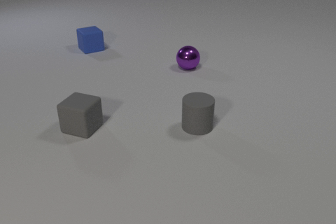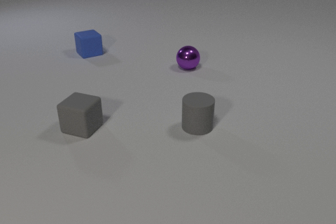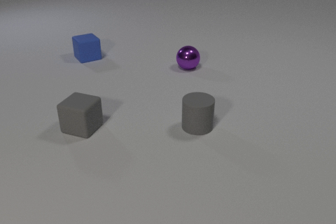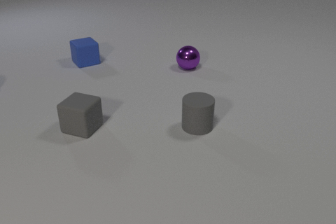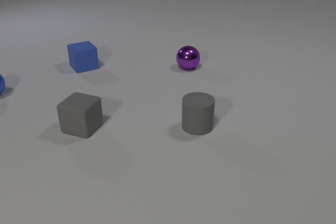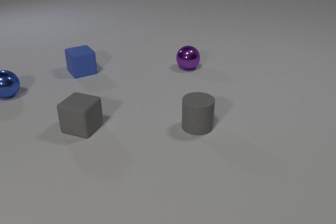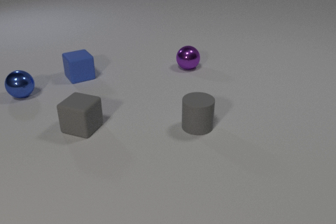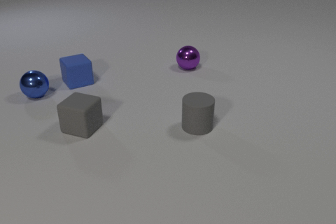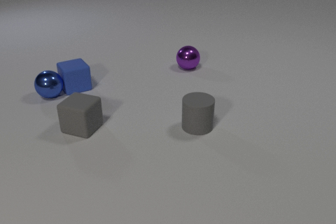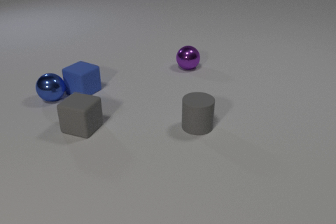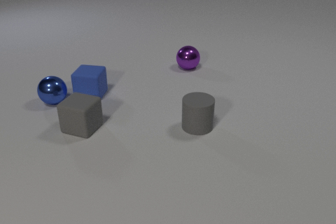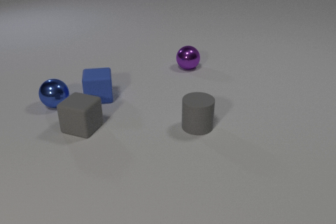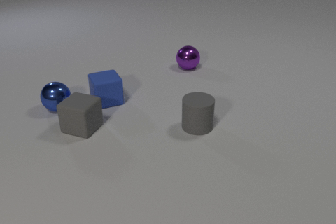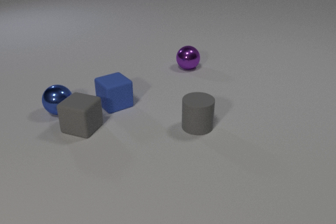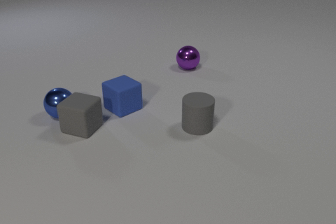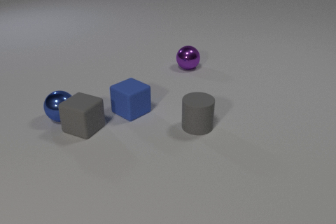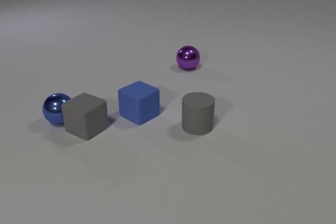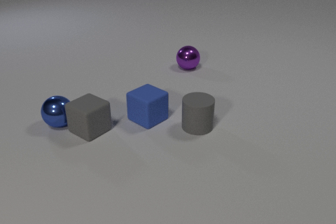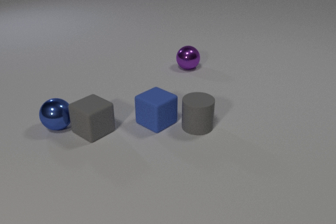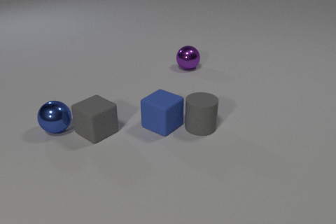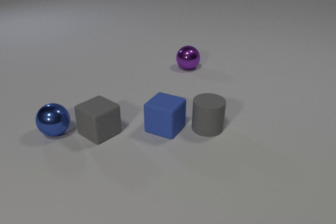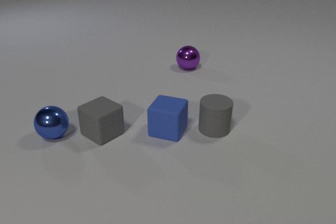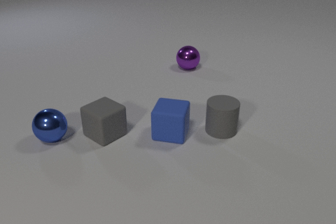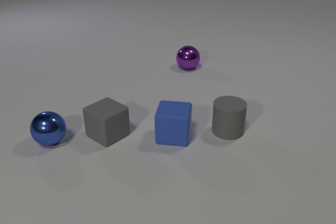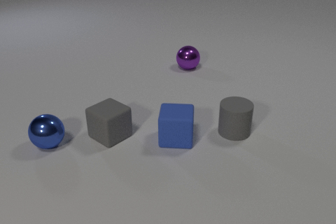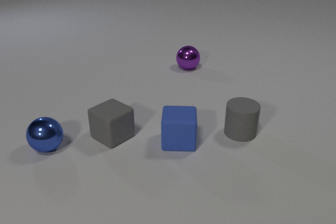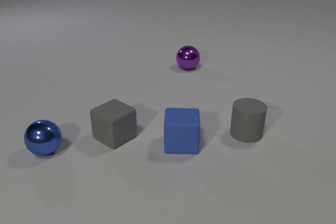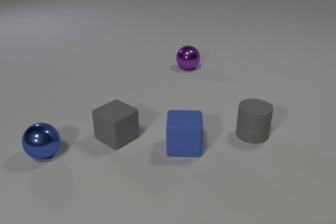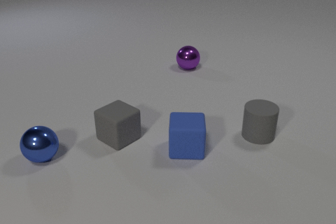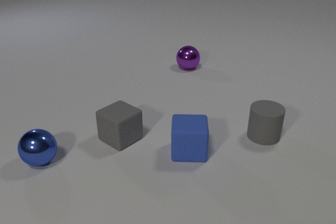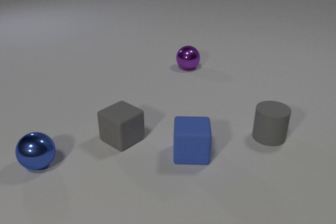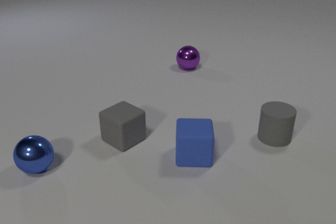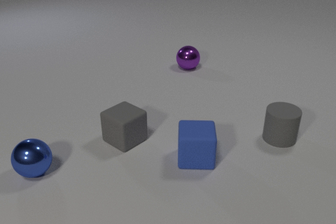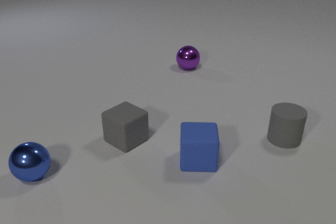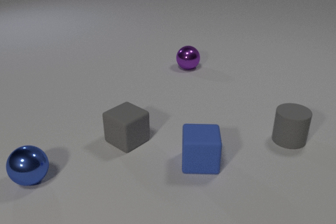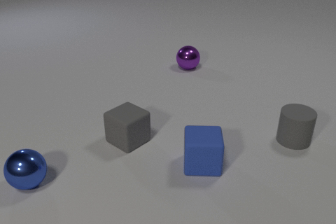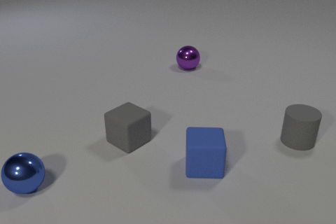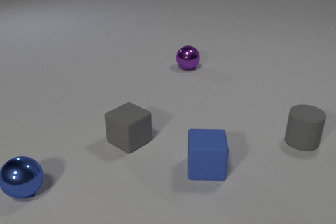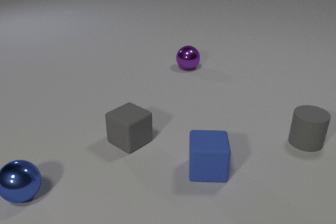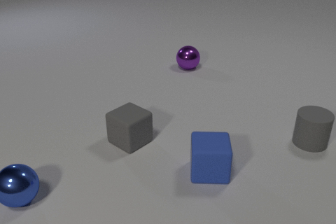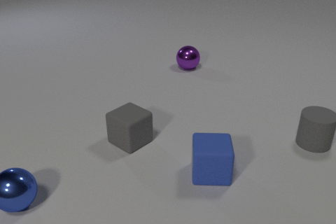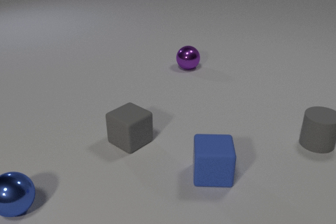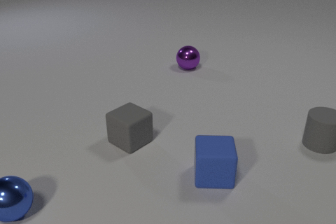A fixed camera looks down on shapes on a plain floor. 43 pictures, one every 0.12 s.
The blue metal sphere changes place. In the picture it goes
toward the camera.
The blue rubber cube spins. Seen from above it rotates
counterclockwise.
0.00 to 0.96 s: The blue metal sphere comes in at the left edge, rolls to the right. The blue rubber cube slides toward the camera. The blue metal sphere and the blue rubber cube collide.
0.96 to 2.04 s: The blue metal sphere rolls toward the camera. The blue rubber cube slides toward the camera and to the right, spins counterclockwise seen from above by about 105 degrees, its near face sliding to the right. The gray rubber cube slides to the right. The blue metal sphere and the gray rubber cube collide.
2.04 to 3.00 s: The blue metal sphere rolls toward the camera. The blue rubber cube slides toward the camera and to the right, spins so that its near face slides to the right, counterclockwise seen from above. The gray rubber cube slides to the right and toward the camera. The gray rubber cylinder slides to the right. The blue rubber cube and the gray rubber cylinder collide.
3.00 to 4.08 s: The blue metal sphere rolls toward the camera. The blue rubber cube slides toward the camera and to the right. The gray rubber cube slides to the right and toward the camera. The gray rubber cylinder slides to the right.
4.08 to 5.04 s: The blue metal sphere rolls toward the camera and to the left. The blue rubber cube slides toward the camera and to the right. The gray rubber cylinder slides to the right.
How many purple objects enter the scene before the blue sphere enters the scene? 0.
Are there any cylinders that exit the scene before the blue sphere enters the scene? no.
What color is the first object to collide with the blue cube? blue.
